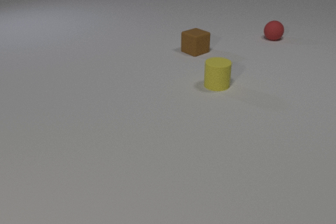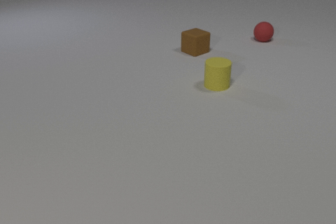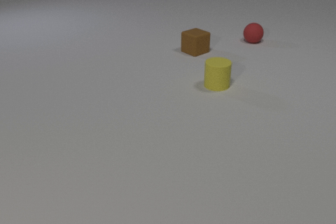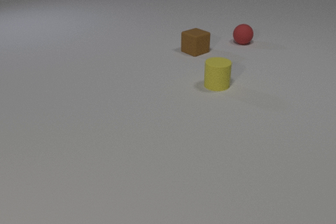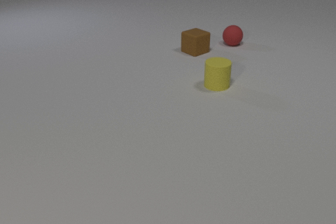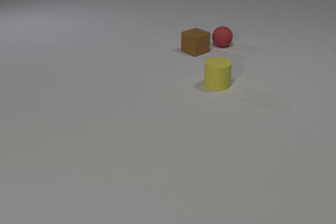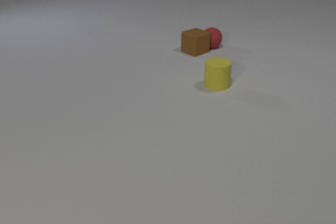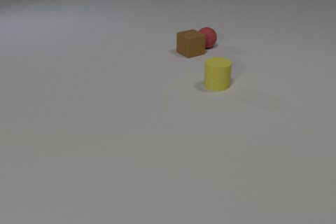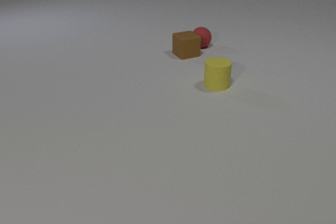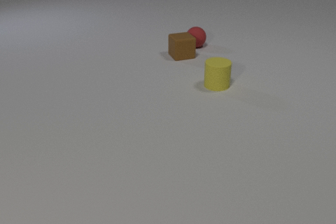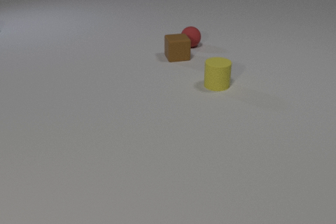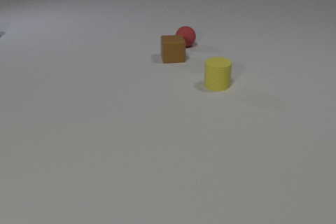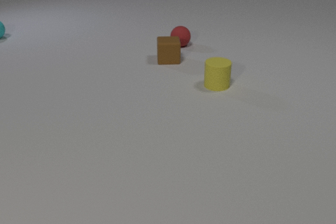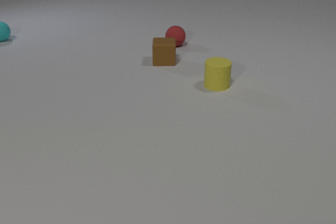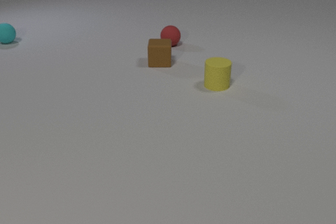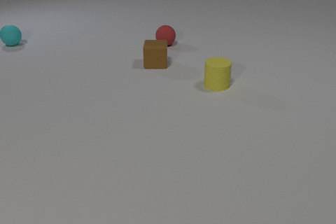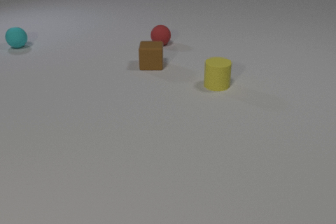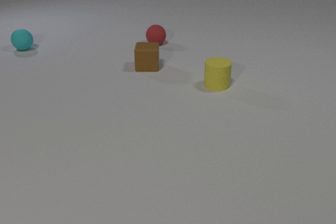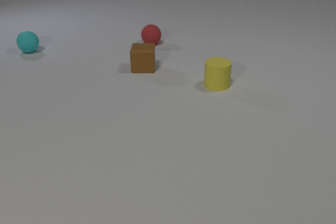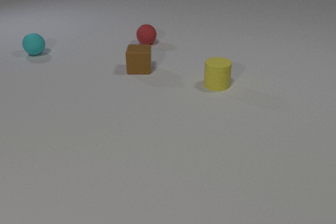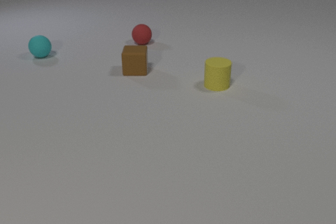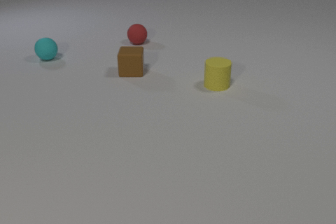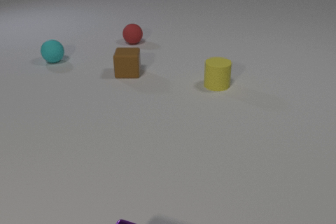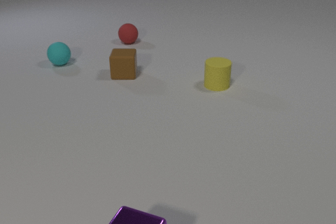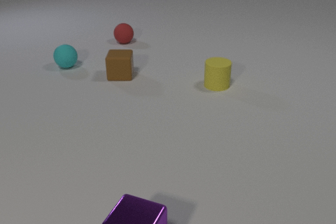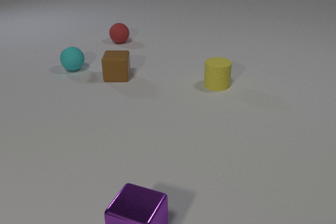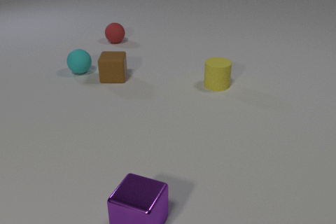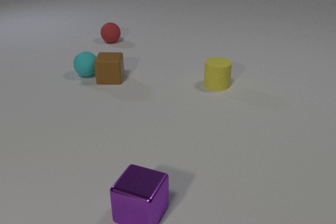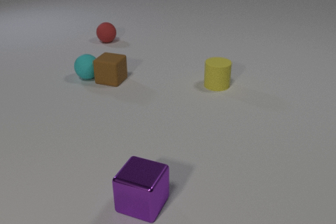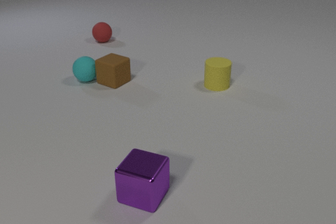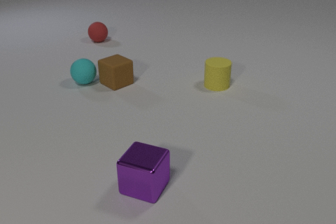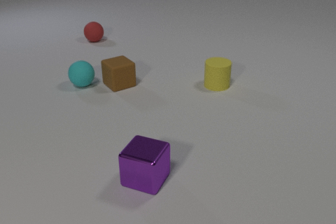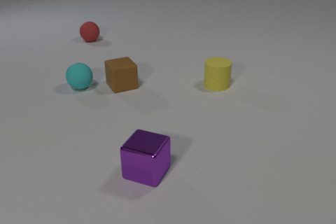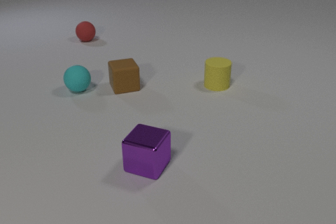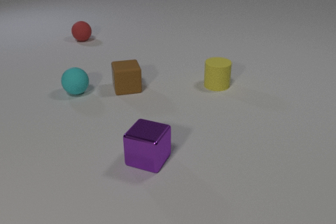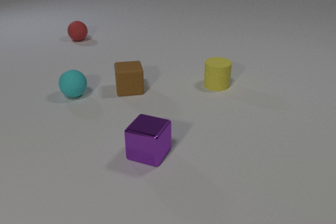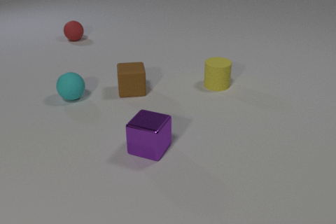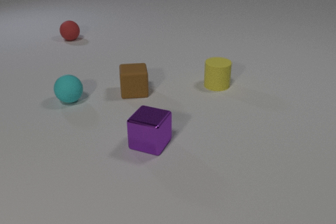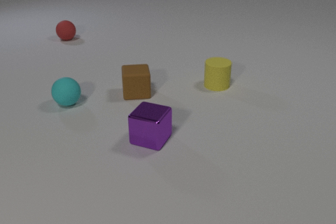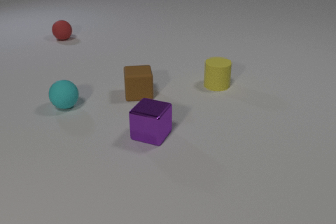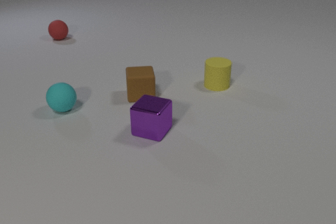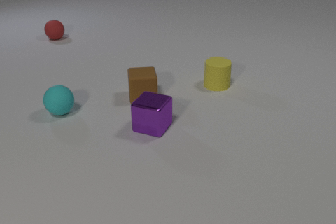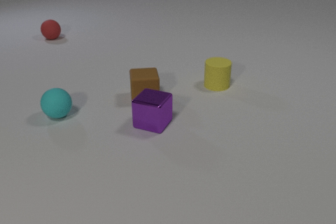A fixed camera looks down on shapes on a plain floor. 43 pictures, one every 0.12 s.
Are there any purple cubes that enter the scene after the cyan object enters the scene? yes.
Are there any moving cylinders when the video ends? no.
How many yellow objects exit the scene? 0.
0.00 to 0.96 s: The red rubber sphere rolls to the left and toward the camera. The brown rubber cube slides to the left and toward the camera. The red rubber sphere and the brown rubber cube collide.
0.96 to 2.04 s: The red rubber sphere rolls to the left. The brown rubber cube slides to the left and toward the camera, spins so that its near face slides to the left, clockwise seen from above. The cyan rubber sphere comes in at the left edge, rolls toward the camera and to the right.
2.04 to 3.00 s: The red rubber sphere rolls to the left. The brown rubber cube slides to the left and toward the camera. The cyan rubber sphere rolls toward the camera and to the right. The purple metal cube comes in at the bottom edge, slides away from the camera.
3.00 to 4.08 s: The red rubber sphere rolls to the left. The brown rubber cube slides toward the camera, spins clockwise seen from above by about 75 degrees, its near face sliding to the left. The cyan rubber sphere rolls toward the camera. The purple metal cube slides away from the camera. The brown rubber cube and the cyan rubber sphere collide.
4.08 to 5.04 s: The red rubber sphere rolls to the left and away from the camera. The brown rubber cube slides toward the camera and to the right. The cyan rubber sphere rolls toward the camera and to the left. The purple metal cube slides away from the camera.
